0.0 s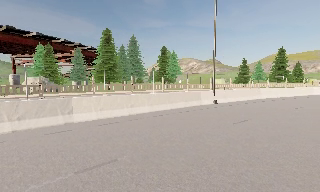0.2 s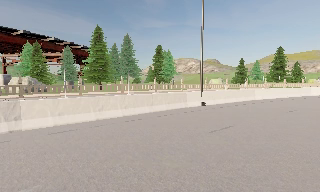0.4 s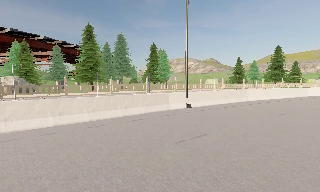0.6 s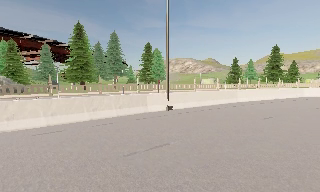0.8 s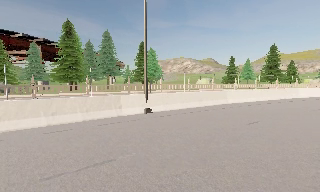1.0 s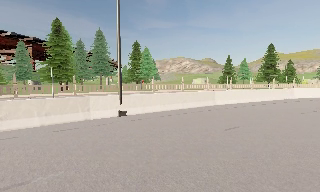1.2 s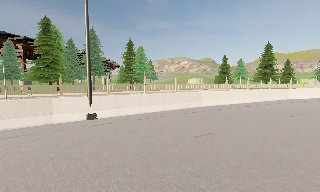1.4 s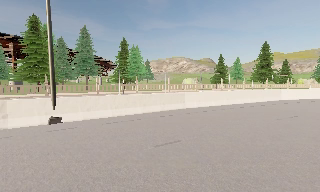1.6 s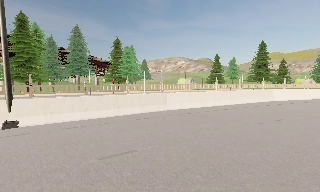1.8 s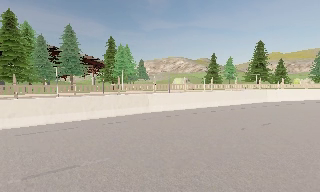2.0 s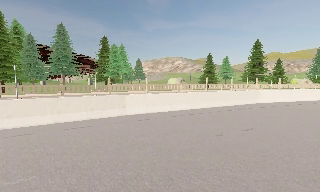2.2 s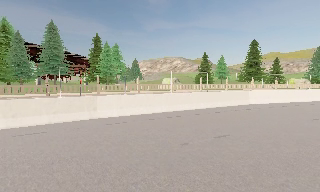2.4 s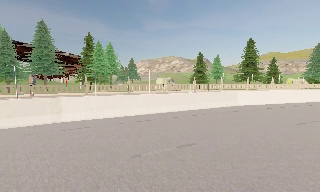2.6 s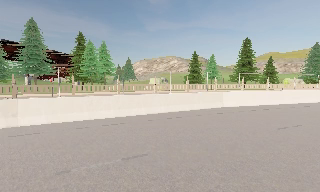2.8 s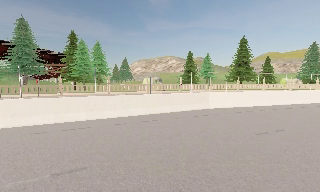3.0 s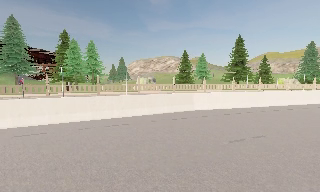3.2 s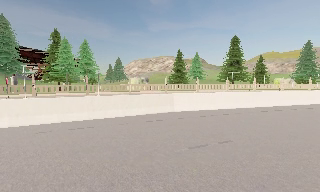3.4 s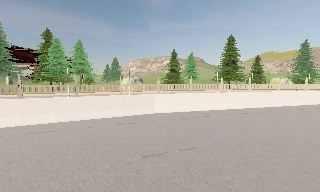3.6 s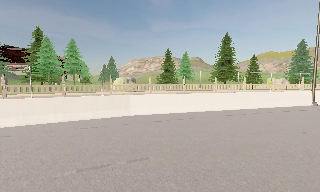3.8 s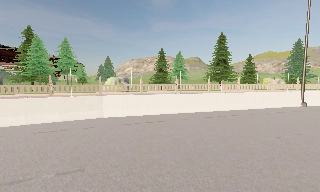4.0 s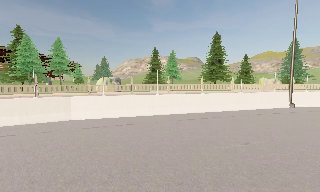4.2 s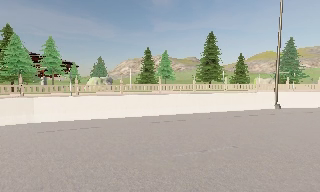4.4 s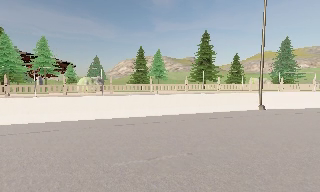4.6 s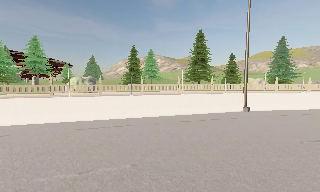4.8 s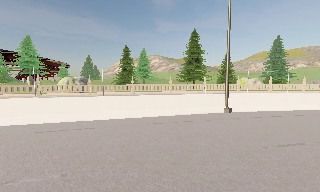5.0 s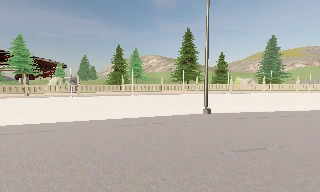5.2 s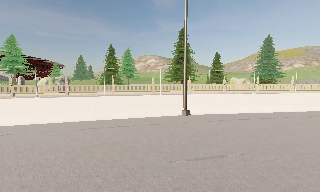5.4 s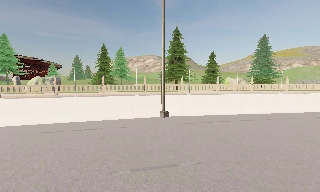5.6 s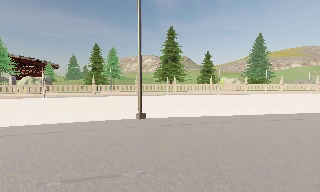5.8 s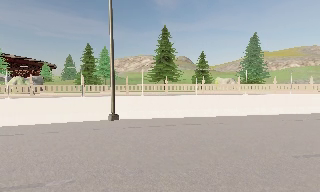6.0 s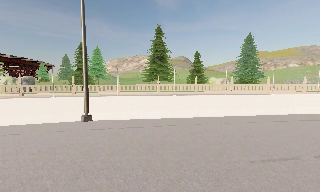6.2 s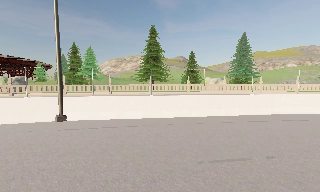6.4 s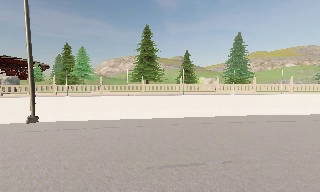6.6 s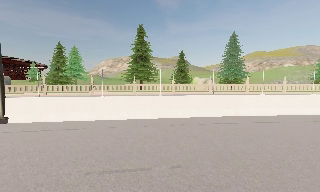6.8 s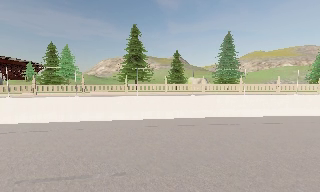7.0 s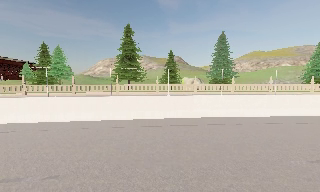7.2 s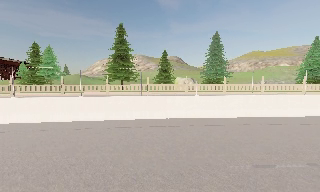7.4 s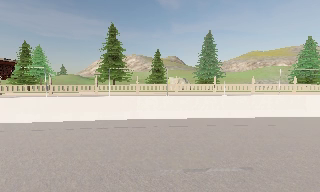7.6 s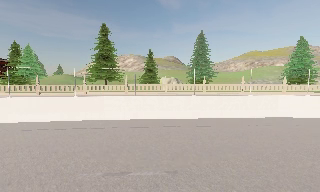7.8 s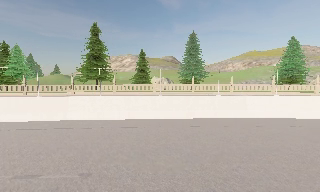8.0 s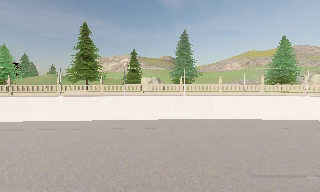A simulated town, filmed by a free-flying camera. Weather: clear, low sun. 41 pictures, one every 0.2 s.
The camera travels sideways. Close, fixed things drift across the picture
to the left.
0.0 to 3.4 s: The camera travels to its right and forward, about 25 m, so close, fixed things drift to the left.
3.4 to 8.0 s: The camera travels to its right, about 35 m, so close, fixed things drift to the left.
The film runs forward here.
